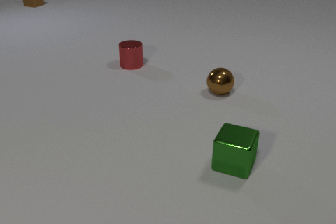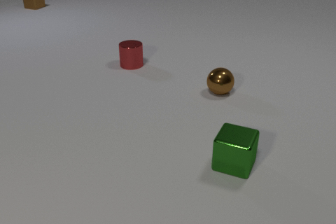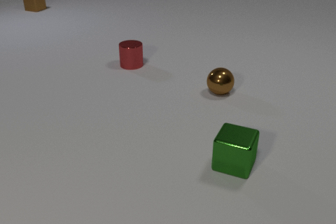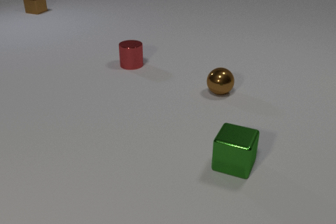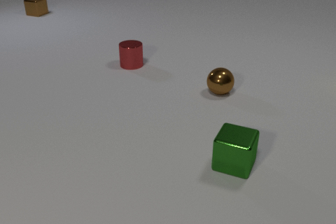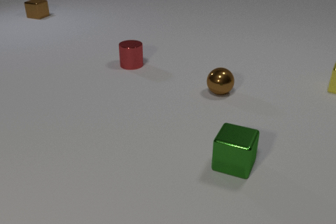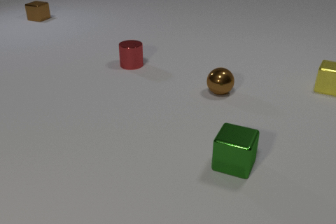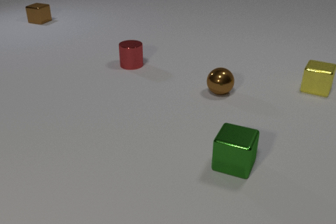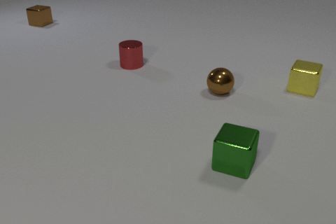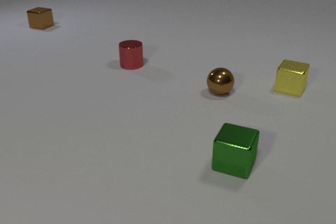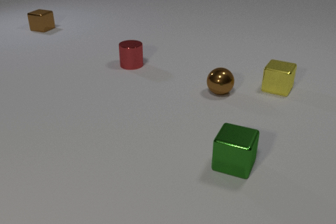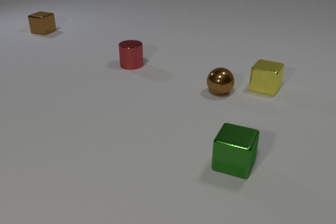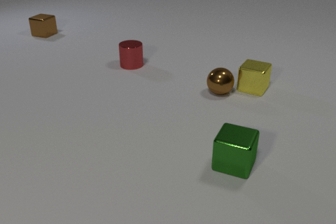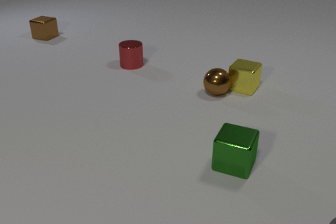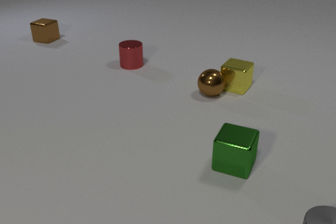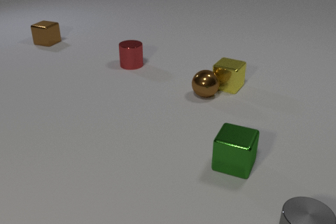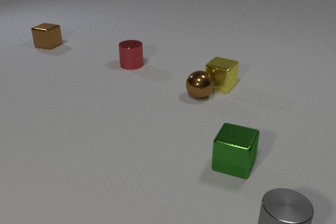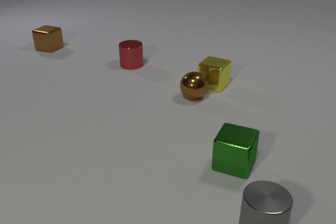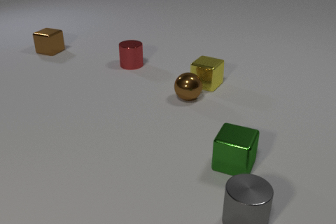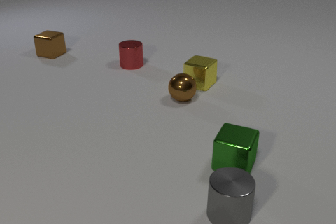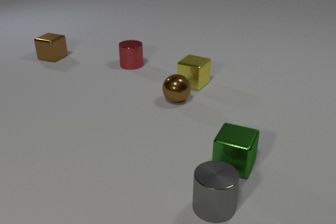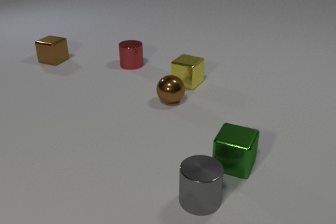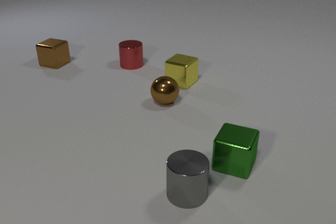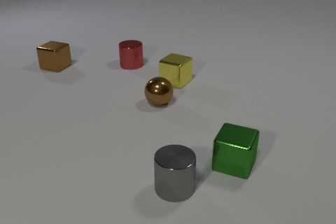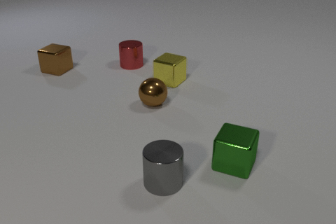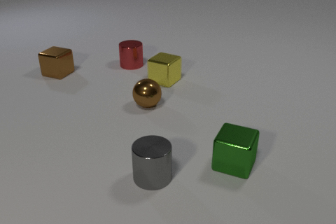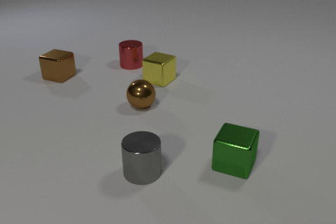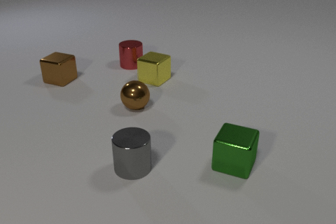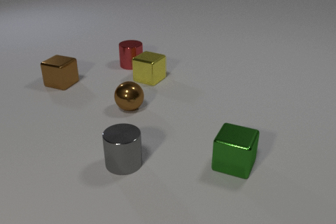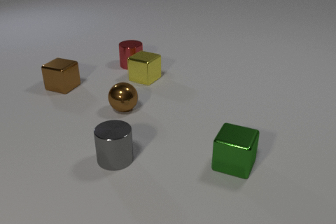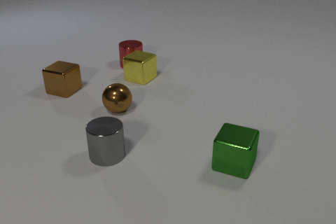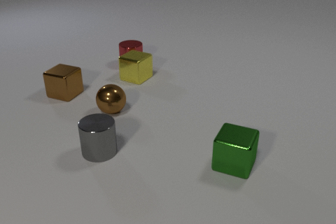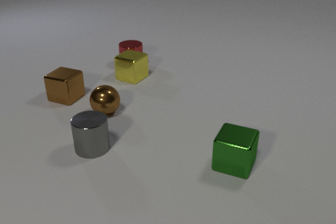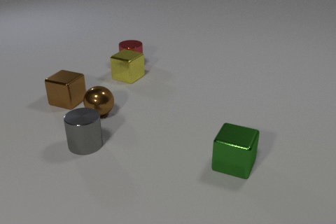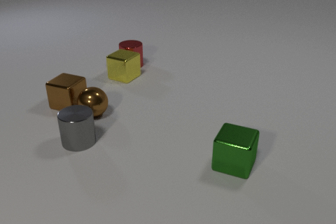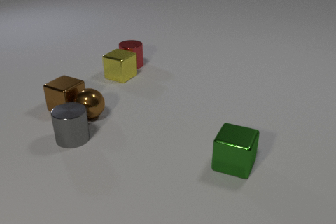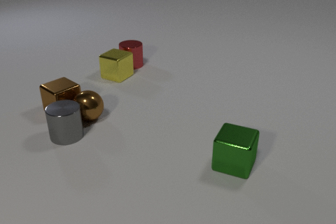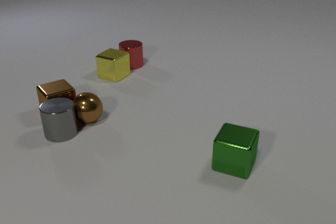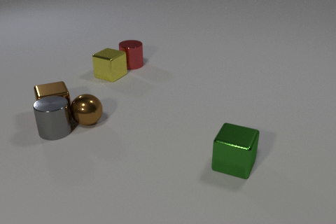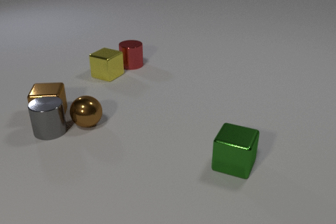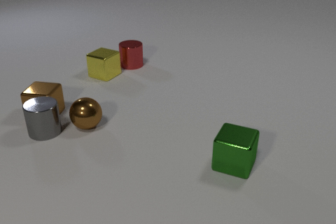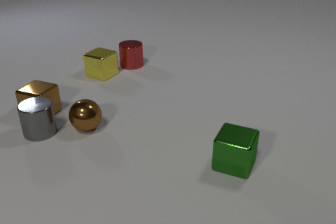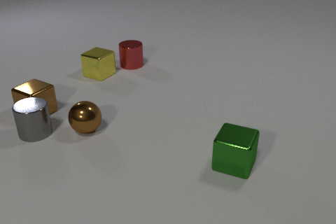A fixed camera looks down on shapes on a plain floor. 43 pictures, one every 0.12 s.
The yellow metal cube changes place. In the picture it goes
to the left.
The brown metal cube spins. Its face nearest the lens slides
to the left.
0.00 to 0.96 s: The yellow metal cube comes in at the right edge, slides to the left. The brown metal cube slides toward the camera.
0.96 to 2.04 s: The yellow metal cube slides to the left. The brown metal sphere rolls to the left and toward the camera. The brown metal cube slides toward the camera. The gray metal cylinder comes in at the bottom edge, slides to the left. The yellow metal cube and the brown metal sphere collide.
2.04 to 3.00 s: The yellow metal cube slides to the left. The brown metal sphere rolls to the left. The brown metal cube slides toward the camera. The gray metal cylinder slides to the left and away from the camera.
3.00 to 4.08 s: The yellow metal cube slides to the left. The brown metal sphere rolls to the left. The brown metal cube slides toward the camera. The gray metal cylinder slides to the left and away from the camera.
4.08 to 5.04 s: The yellow metal cube slides to the left. The brown metal sphere rolls toward the camera. The brown metal cube slides to the left, spins clockwise seen from above by about 105 degrees, its near face sliding to the left. The gray metal cylinder slides to the left and away from the camera. The brown metal sphere and the brown metal cube collide. The brown metal sphere and the gray metal cylinder collide. The brown metal cube and the gray metal cylinder collide.
What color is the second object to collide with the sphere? brown.
Are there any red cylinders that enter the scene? no.
Are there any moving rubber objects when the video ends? no.
